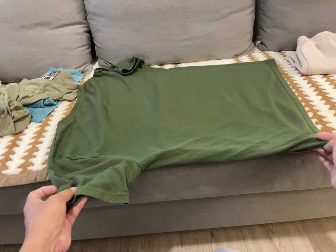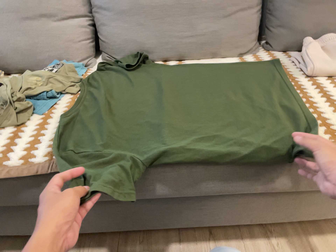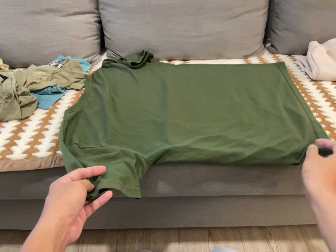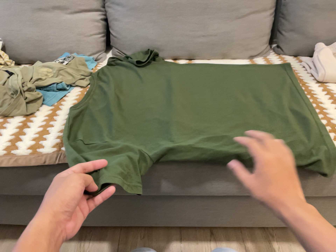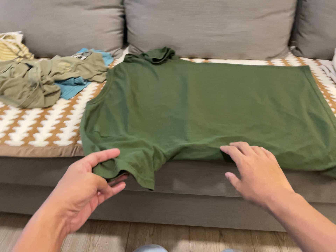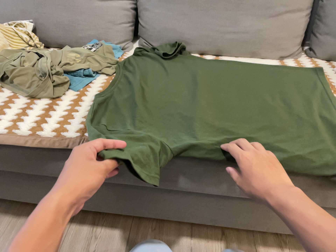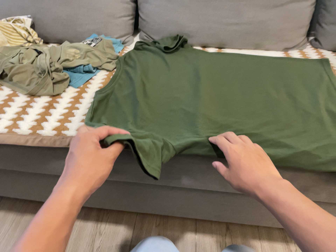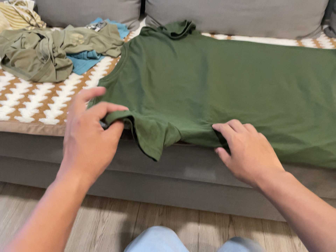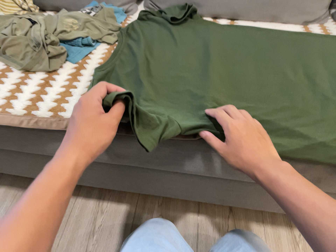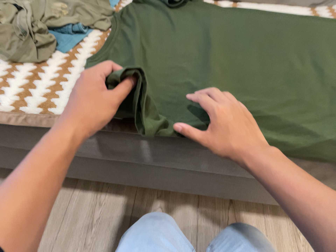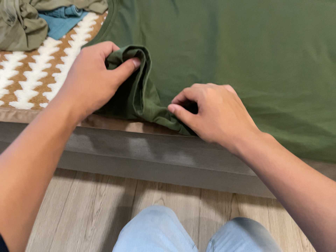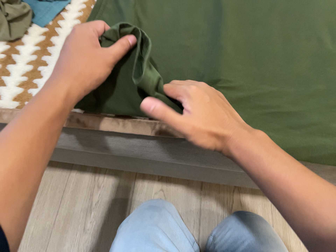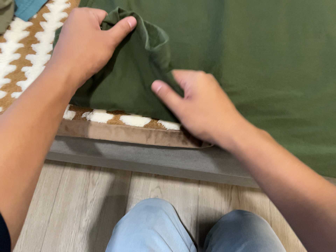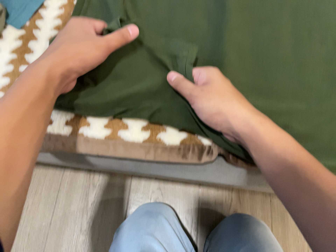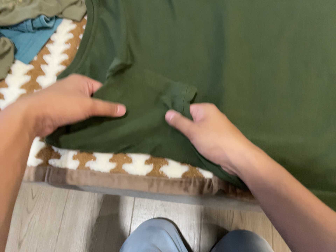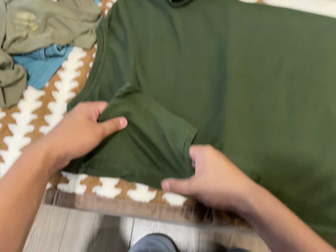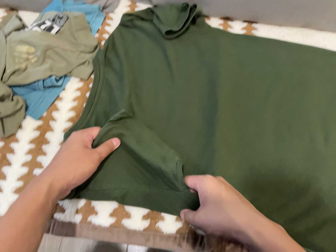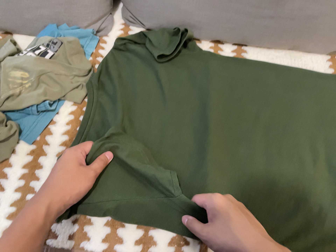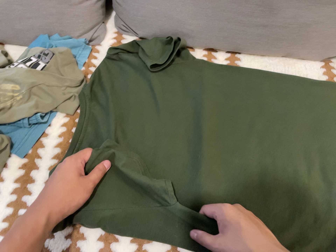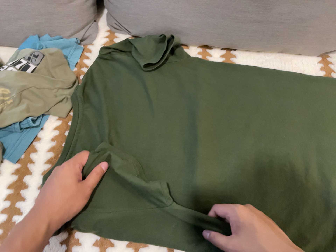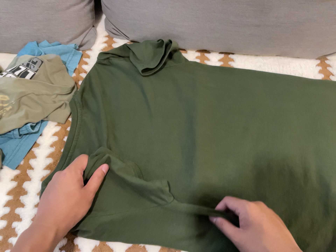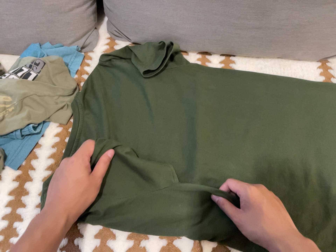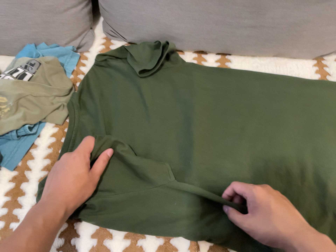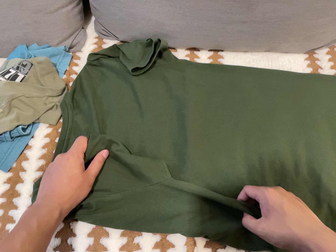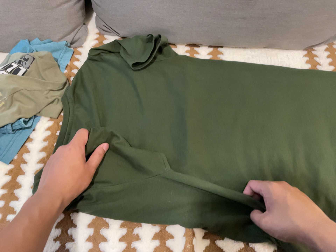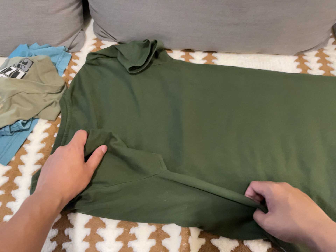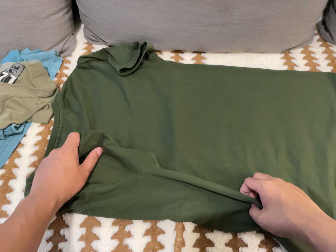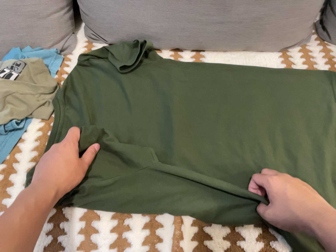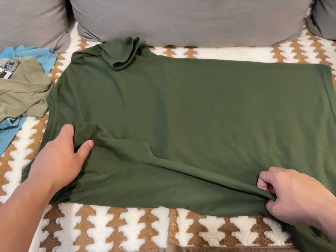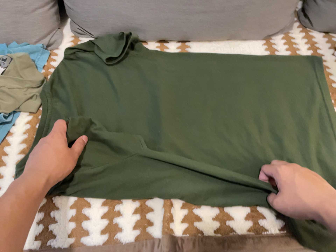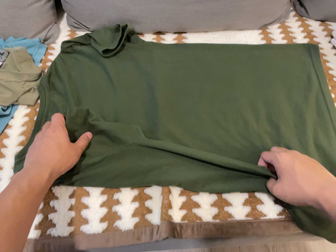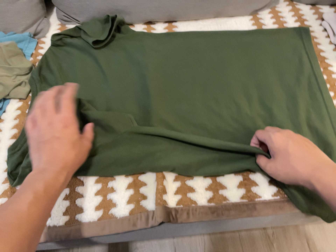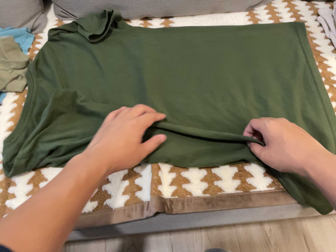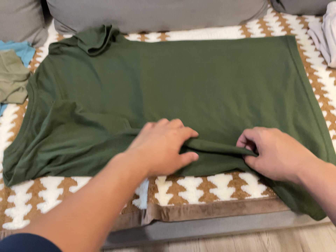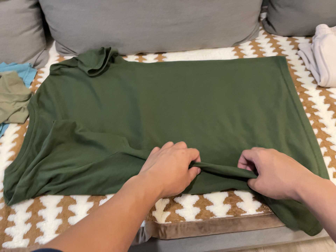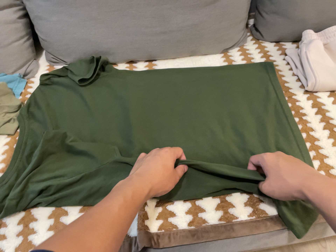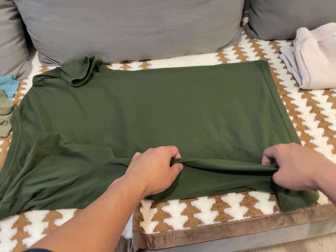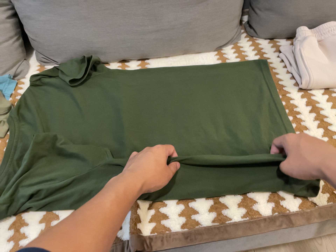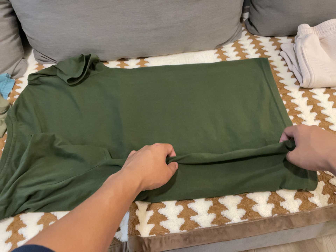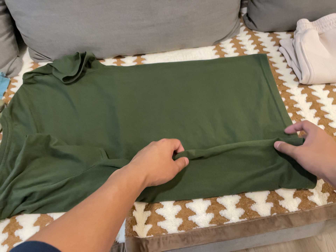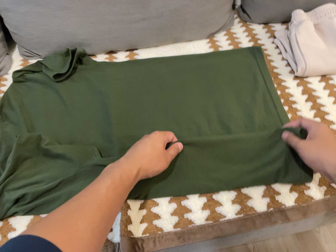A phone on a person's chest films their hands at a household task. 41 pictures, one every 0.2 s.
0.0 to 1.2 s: The camera rolls about its line of sight by about 10 degrees, and the scene rotates clockwise.
1.2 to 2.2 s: The camera travels forward and toward the top of its view, about 22 cm, so what stands in front looms larger. Its aim tips toward the bottom of its view by about 20 degrees.
2.2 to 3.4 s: The camera travels toward the top of its view, about 24 cm, so close, fixed things drift downward.
3.4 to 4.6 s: The camera shifts only a little, or ends up much as it began.
4.6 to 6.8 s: The camera travels toward the bottom of its view, backward and to its right, about 18 cm. Its aim tips toward the top of its view by about 10 degrees. It rolls about its line of sight by about 10 degrees, and the scene rotates counterclockwise.
6.8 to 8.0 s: The camera shifts only a little, or ends up much as it began.
The film runs forward here.
